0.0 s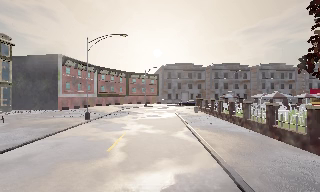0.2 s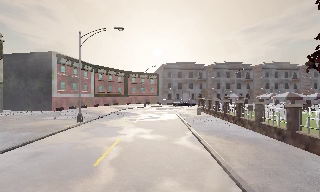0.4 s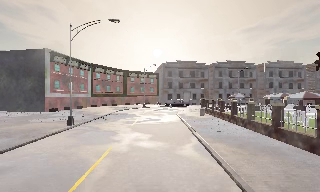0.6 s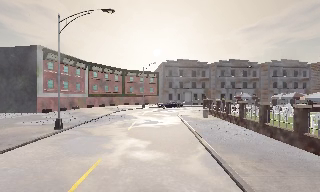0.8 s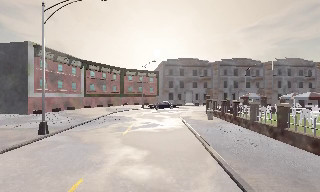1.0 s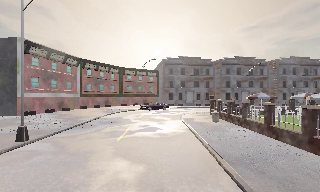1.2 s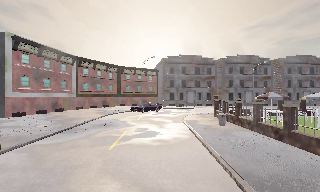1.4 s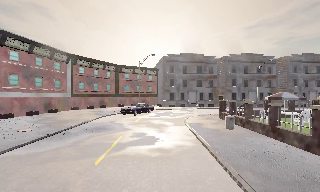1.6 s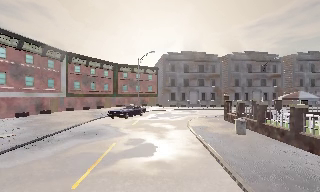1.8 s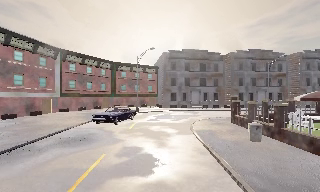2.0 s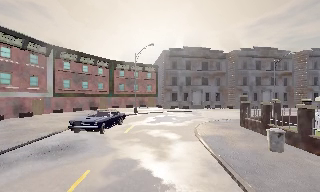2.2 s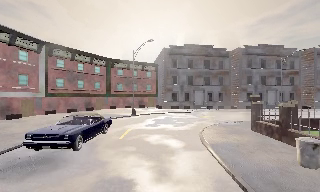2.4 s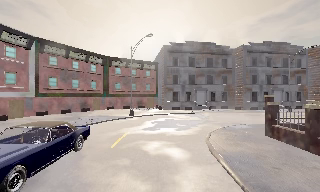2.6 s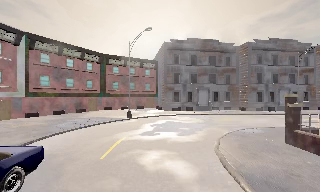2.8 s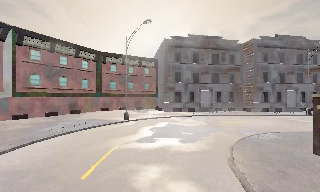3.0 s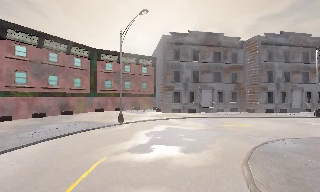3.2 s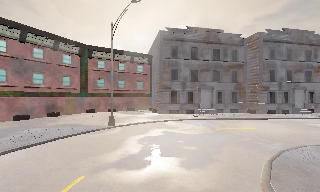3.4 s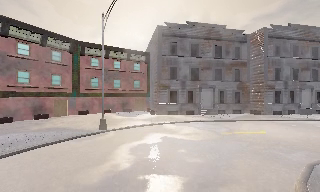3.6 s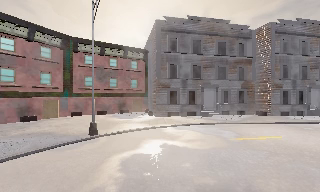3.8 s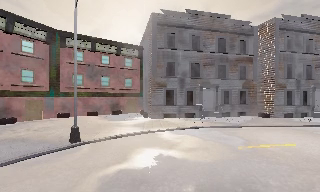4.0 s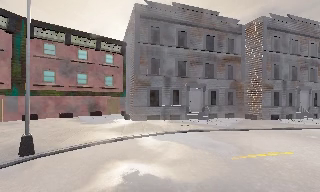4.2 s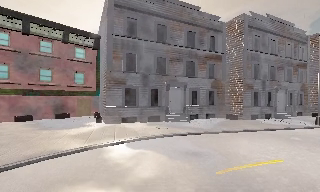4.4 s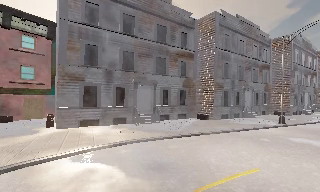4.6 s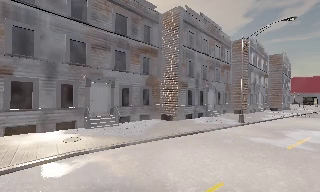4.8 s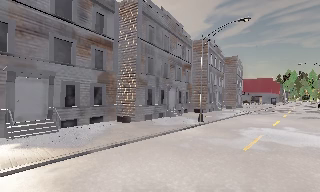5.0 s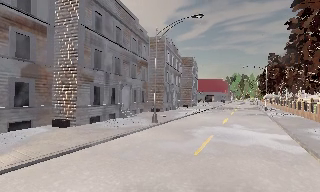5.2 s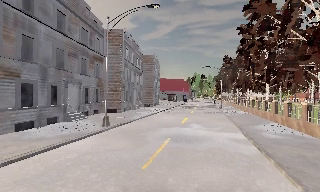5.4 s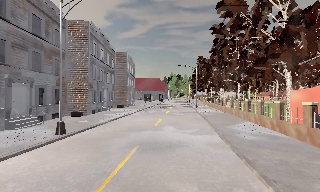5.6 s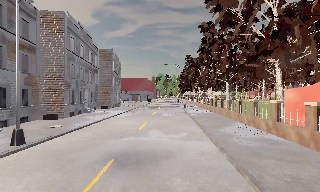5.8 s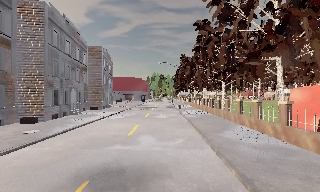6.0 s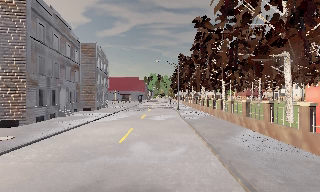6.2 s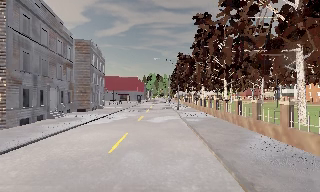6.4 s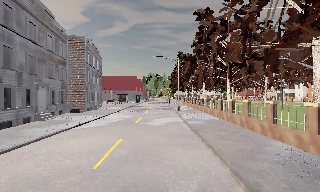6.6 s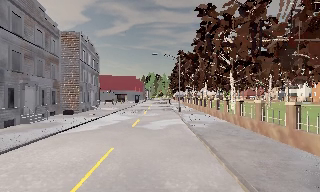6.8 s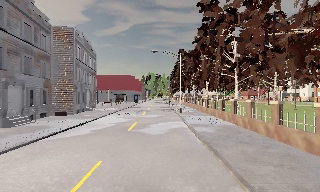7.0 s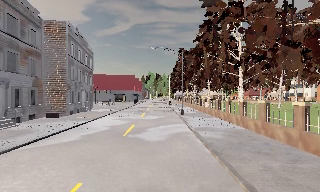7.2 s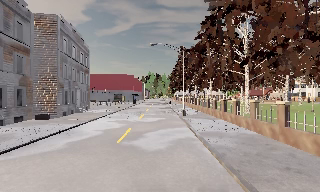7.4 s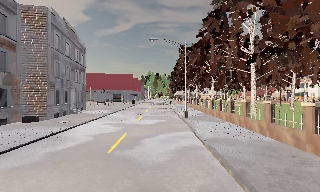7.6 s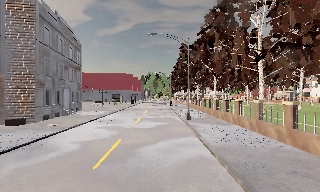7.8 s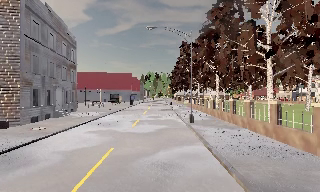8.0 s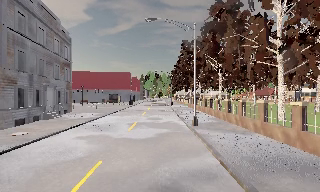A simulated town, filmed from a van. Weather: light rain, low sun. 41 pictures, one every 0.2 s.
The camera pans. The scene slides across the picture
to the left.
The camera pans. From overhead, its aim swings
clockwise.
0.0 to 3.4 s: The camera travels forward, about 25 m, so what stands in front looms larger.
3.4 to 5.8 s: The camera swings to its right by about 85 degrees, and the scene slides to the left. It travels forward, about 17 m.
5.8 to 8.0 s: The camera travels forward, about 15 m, so what stands in front looms larger.
The film runs forward here.
